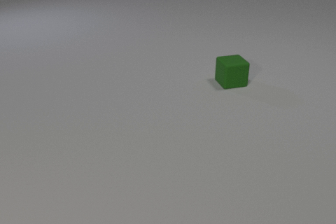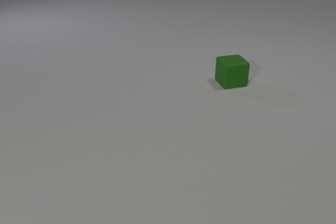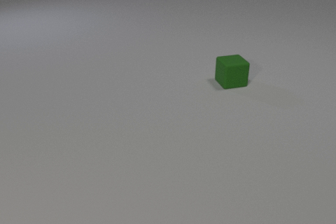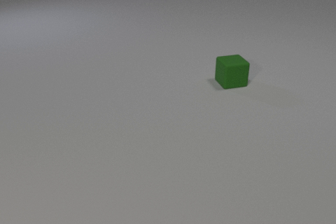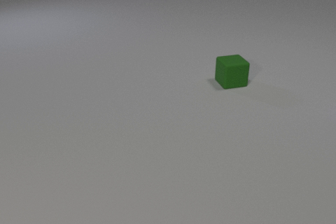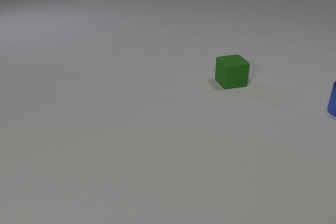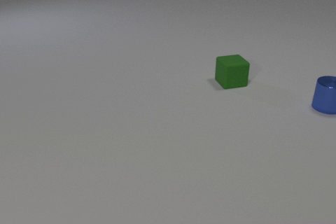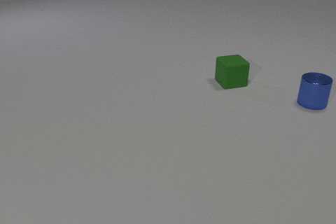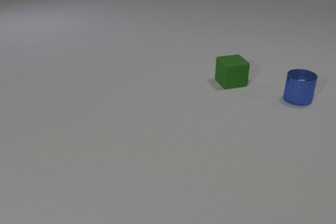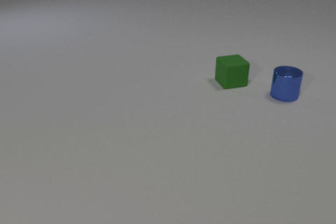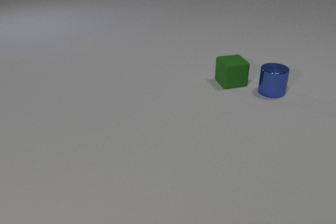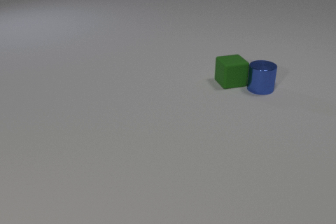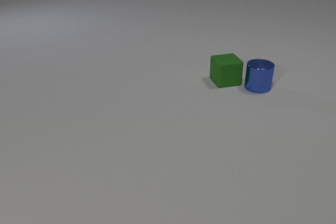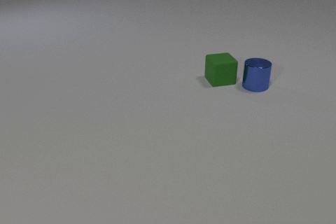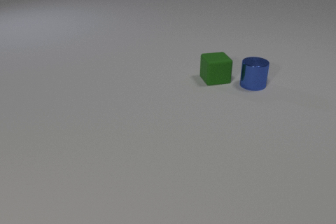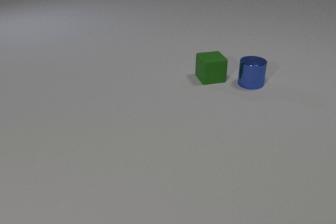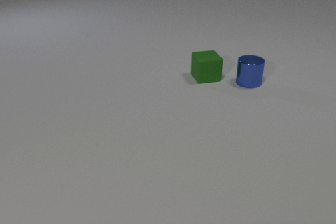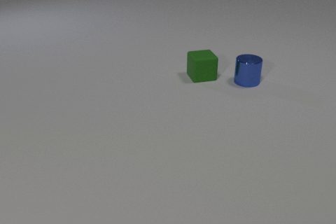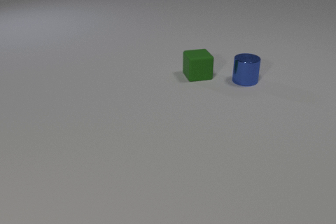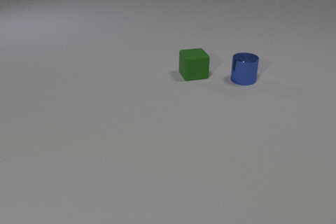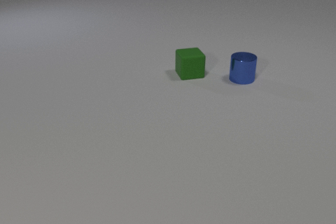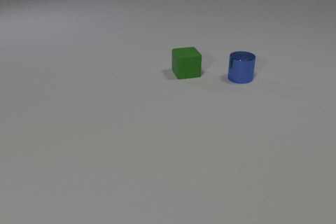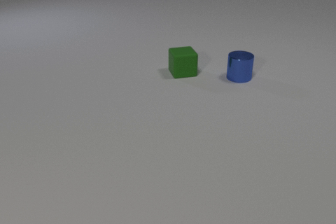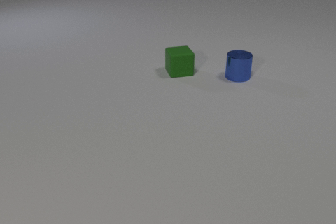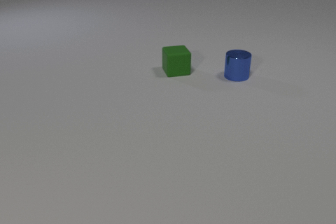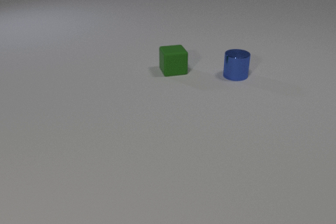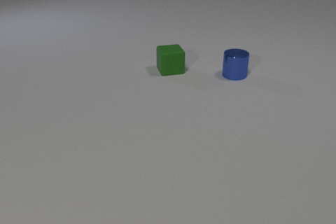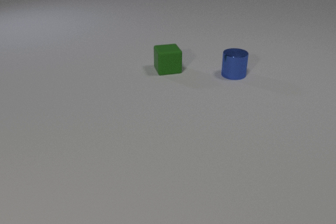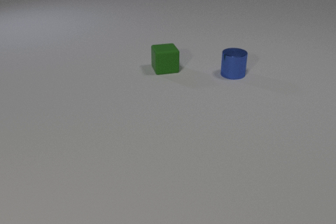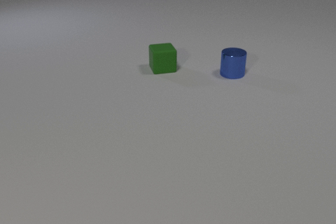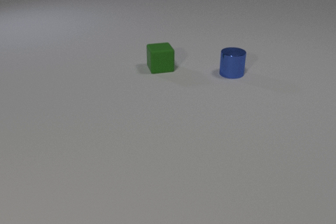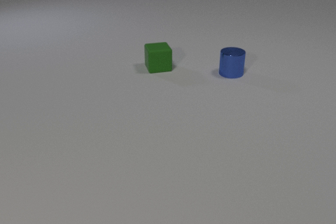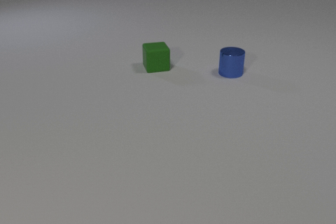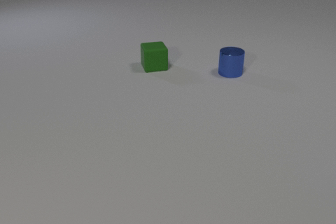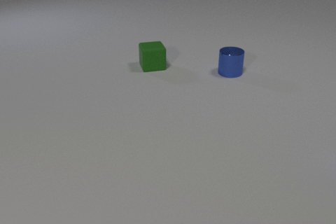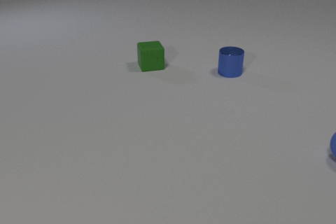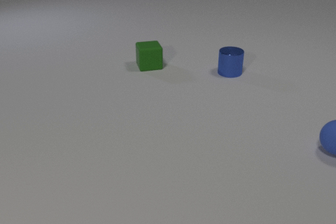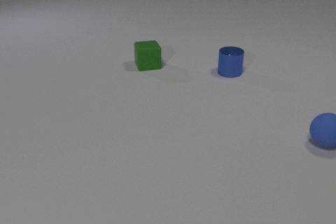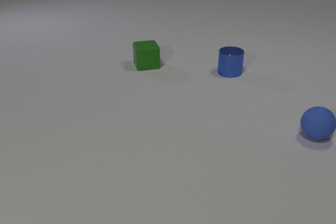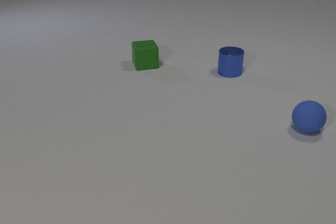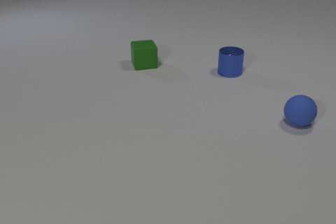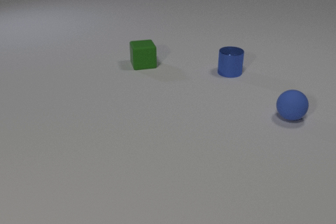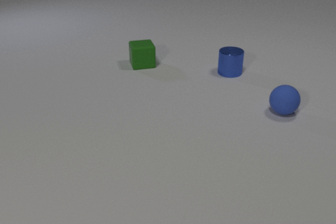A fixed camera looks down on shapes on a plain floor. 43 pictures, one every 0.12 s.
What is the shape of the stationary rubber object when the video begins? cube.
What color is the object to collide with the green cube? blue.
What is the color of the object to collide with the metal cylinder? green.
0.00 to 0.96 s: The blue metal cylinder comes in at the right edge, slides to the left.
0.96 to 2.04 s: The blue metal cylinder slides to the left and away from the camera. The green rubber cube slides to the left. The blue metal cylinder and the green rubber cube collide.
2.04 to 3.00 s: The blue metal cylinder slides away from the camera and to the left. The green rubber cube slides to the left and away from the camera.
3.00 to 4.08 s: The blue metal cylinder slides away from the camera and to the left. The green rubber cube slides to the left and away from the camera.
4.08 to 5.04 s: The green rubber cube slides to the left and away from the camera. The blue rubber sphere comes in at the right edge, rolls away from the camera and to the left.
